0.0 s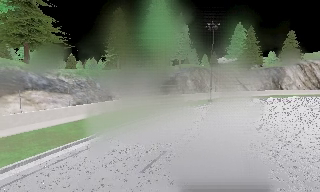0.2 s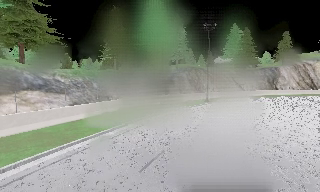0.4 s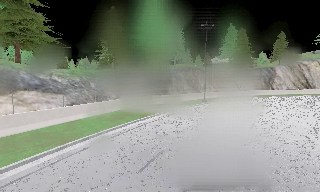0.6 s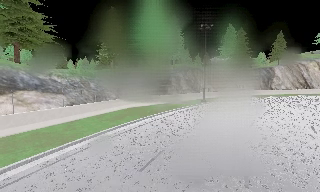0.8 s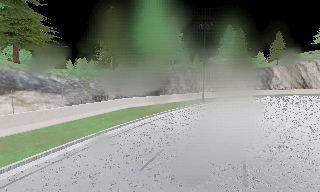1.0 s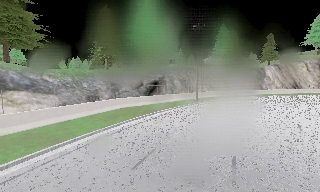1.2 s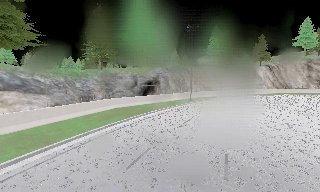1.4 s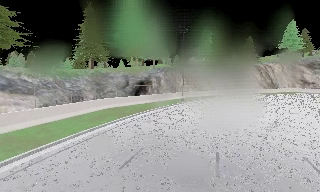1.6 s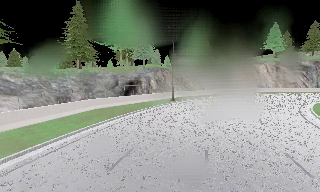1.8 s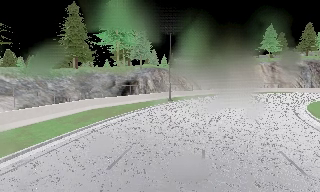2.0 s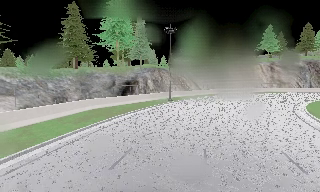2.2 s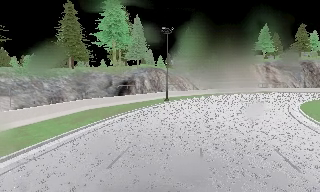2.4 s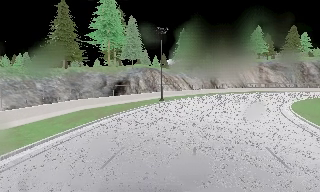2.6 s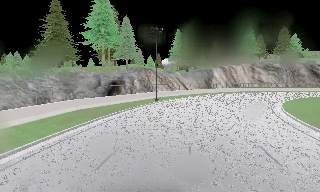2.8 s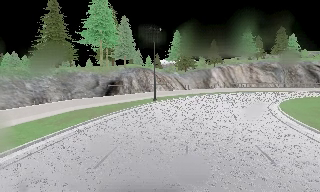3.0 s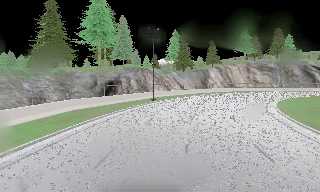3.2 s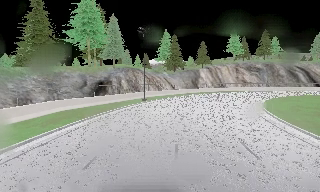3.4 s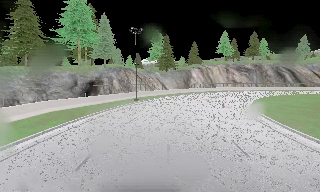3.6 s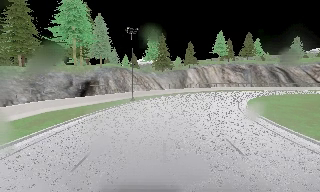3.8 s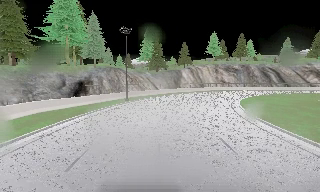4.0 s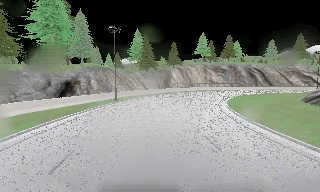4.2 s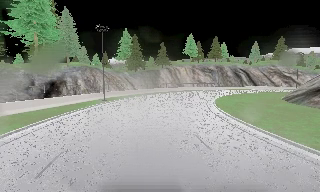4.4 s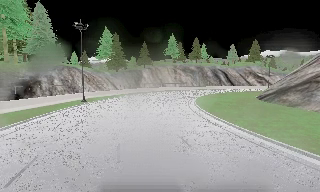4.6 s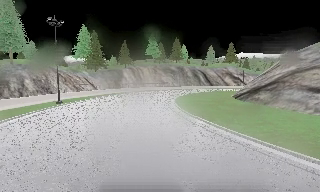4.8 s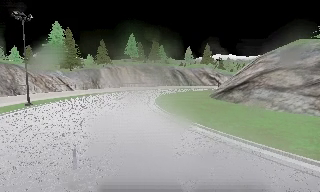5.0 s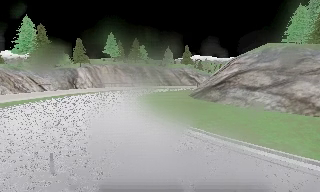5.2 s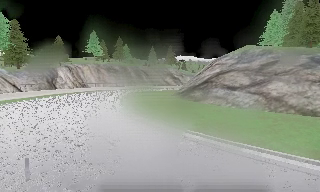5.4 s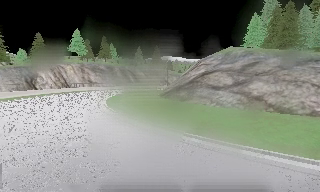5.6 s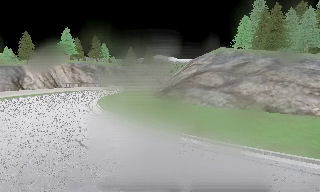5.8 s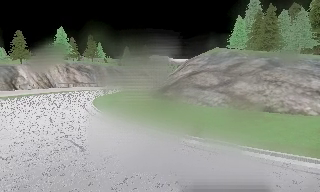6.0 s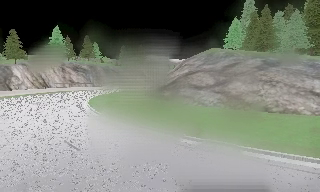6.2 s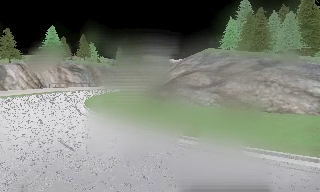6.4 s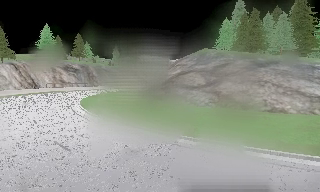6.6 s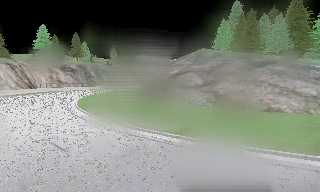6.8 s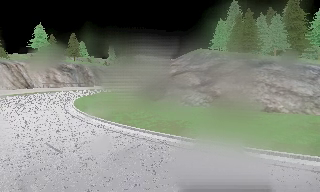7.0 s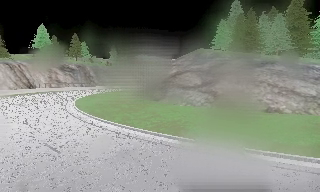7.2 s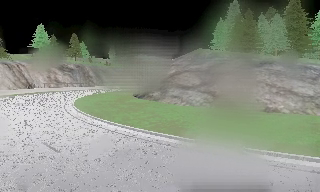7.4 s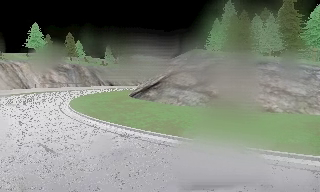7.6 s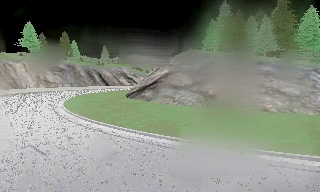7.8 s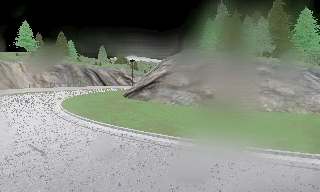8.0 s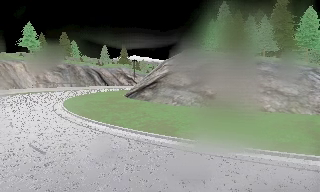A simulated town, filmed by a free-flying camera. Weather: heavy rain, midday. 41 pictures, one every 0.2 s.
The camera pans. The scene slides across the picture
to the left.
The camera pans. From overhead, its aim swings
clockwise.
0.0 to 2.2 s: The scene slides to the left, as the camera pans about 15 degrees to its right. It travels backward, about 0.5 m, so what stands in front gets smaller.
2.2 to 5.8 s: The camera swings to its right by about 65 degrees, and the scene slides to the left. It travels backward and to its right, about 1 m.
5.8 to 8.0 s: The camera travels to its right, about 0.5 m, so close, fixed things drift to the left.
The film runs backward here.
